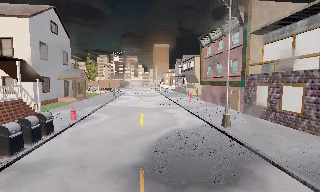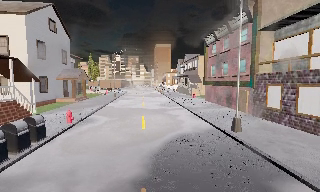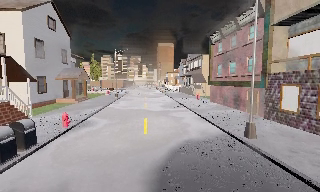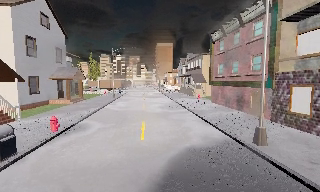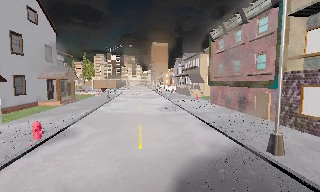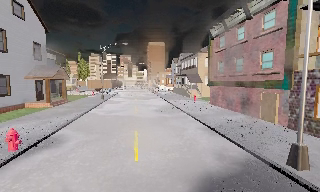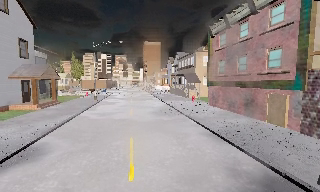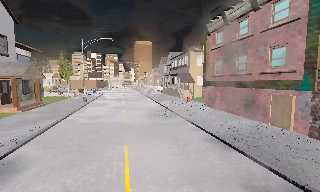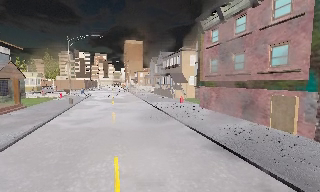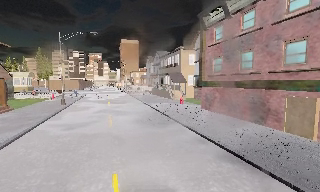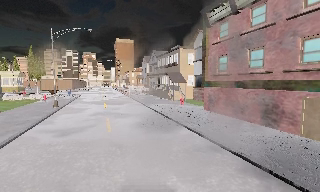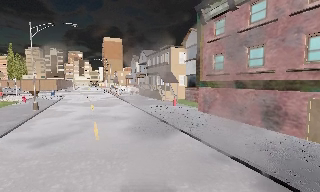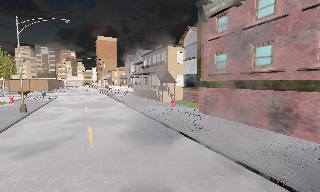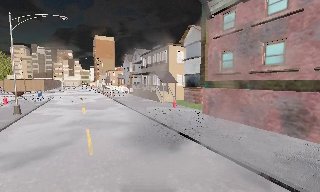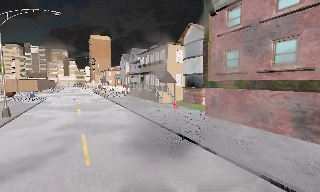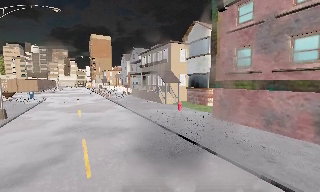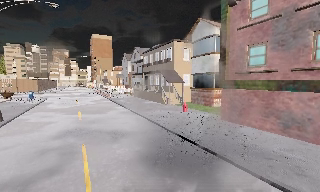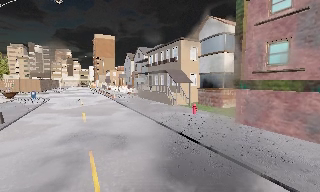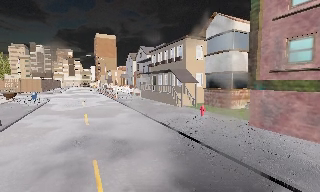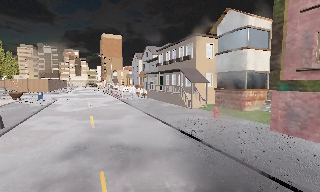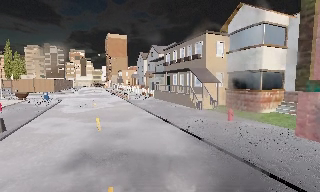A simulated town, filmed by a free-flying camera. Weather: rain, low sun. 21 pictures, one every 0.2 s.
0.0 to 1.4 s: The camera travels forward, about 6 m, so what stands in front looms larger.
1.4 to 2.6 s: The camera pans to its right, which is clockwise from overhead, by about 15 degrees. It travels forward and to its left, about 5 m, so what stands in front looms larger.
2.6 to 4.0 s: The camera travels forward and to its left, about 5 m, so what stands in front looms larger.
The film runs forward here.
